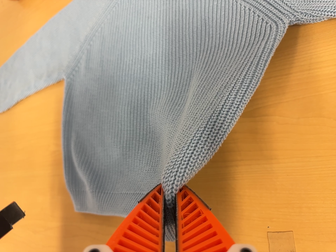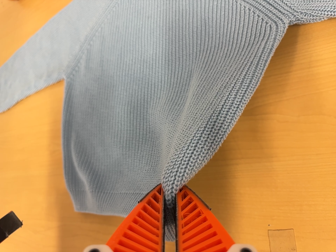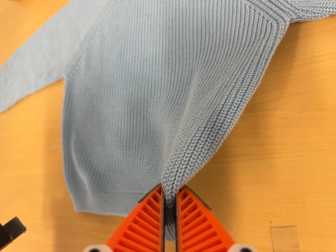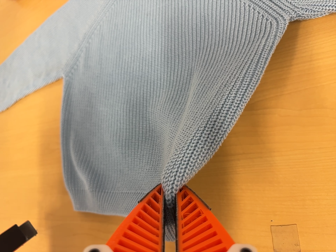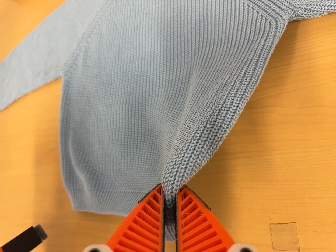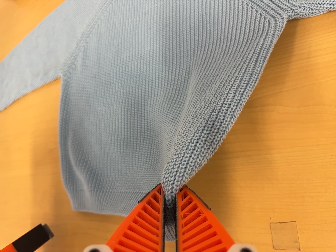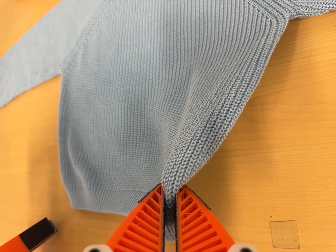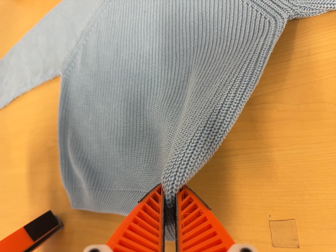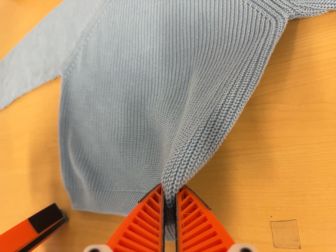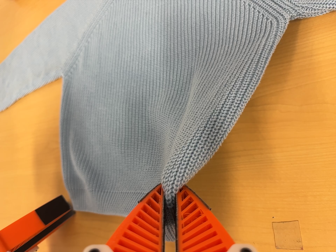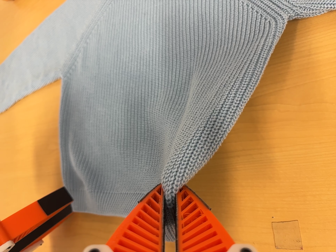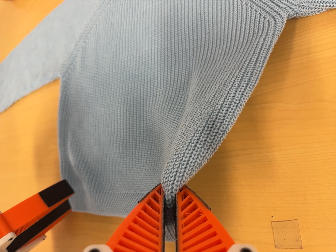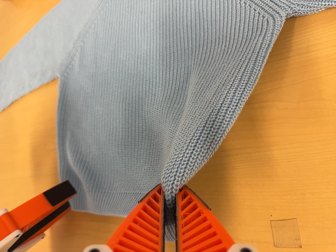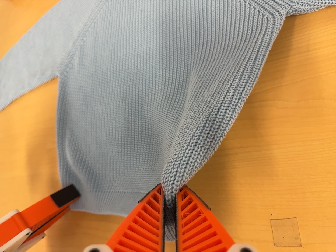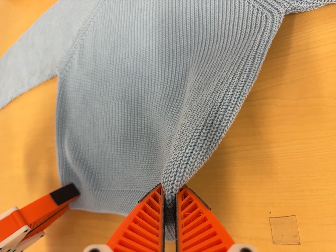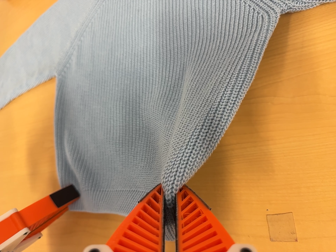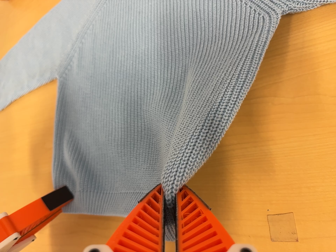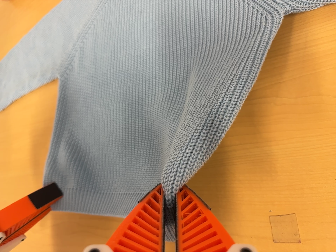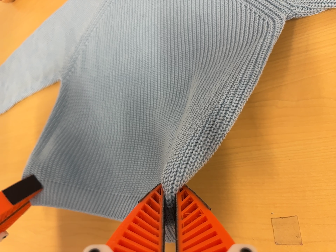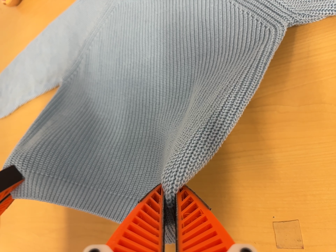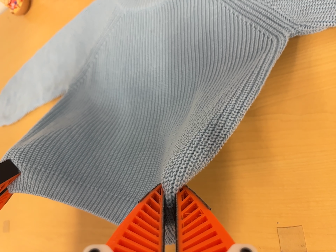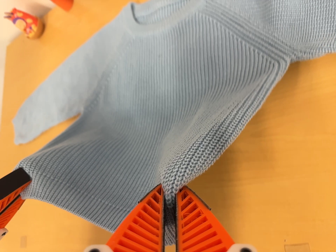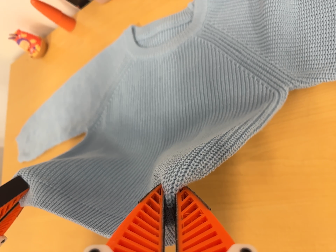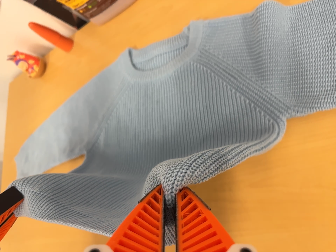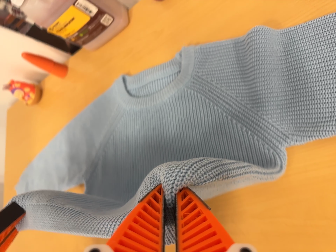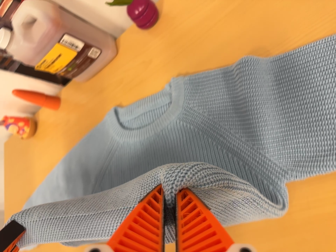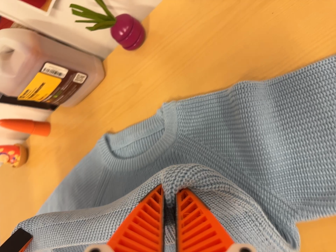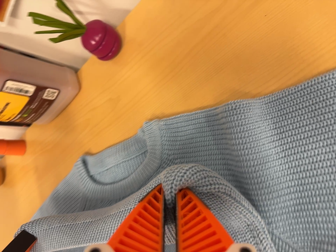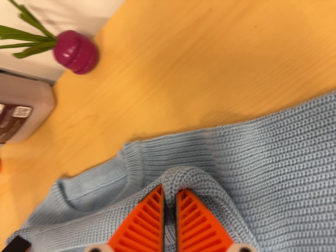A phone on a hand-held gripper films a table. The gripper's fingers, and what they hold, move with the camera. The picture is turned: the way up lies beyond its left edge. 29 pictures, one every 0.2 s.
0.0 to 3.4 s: The camera shifts only a little, or ends up much as it began.
3.4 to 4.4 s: The camera travels toward the top of its view and backward, about 7 cm, so close, fixed things drift downward.
4.4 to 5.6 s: The camera travels toward the top of its view and forward, about 24 cm, so close, fixed things drift downward. It rolls about its line of sight by about 15 degrees, and the scene rotates counterclockwise.
The film runs forward here.
